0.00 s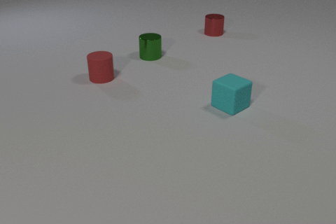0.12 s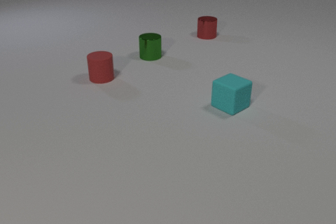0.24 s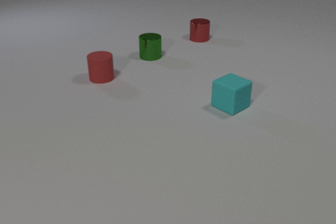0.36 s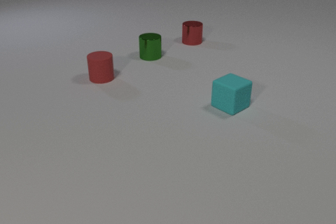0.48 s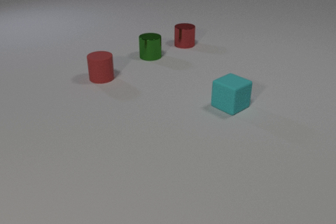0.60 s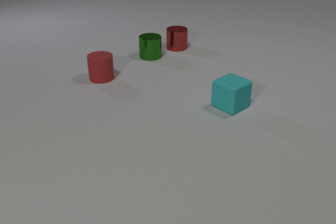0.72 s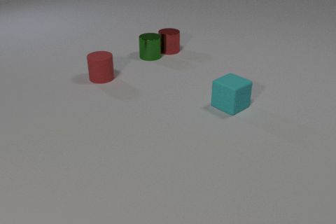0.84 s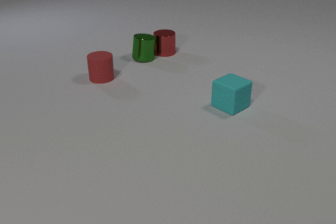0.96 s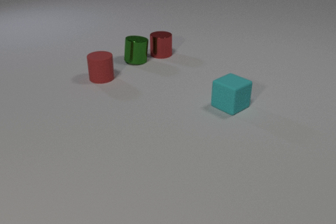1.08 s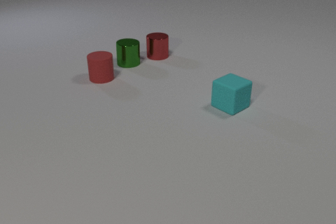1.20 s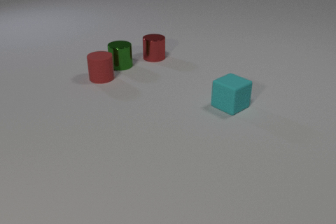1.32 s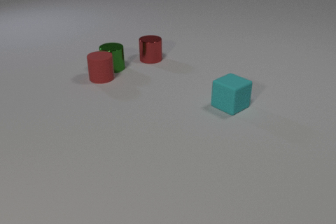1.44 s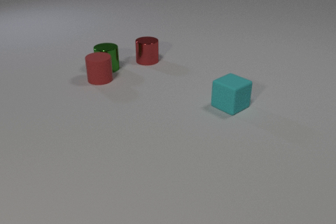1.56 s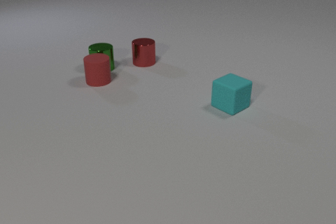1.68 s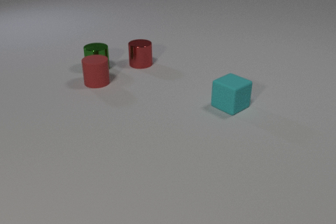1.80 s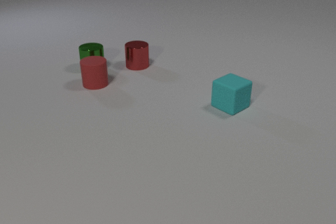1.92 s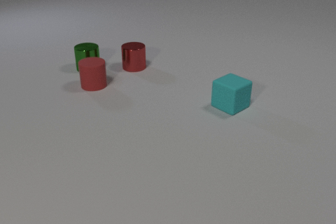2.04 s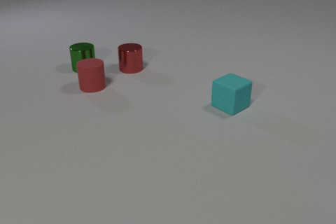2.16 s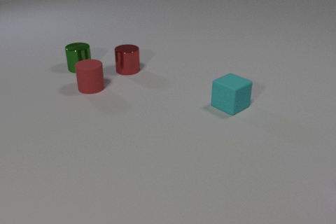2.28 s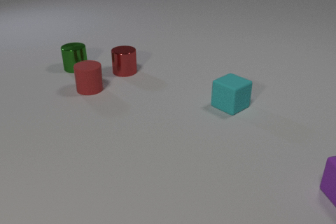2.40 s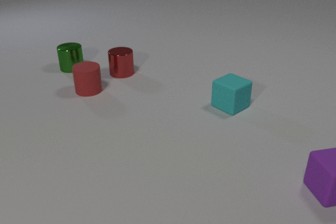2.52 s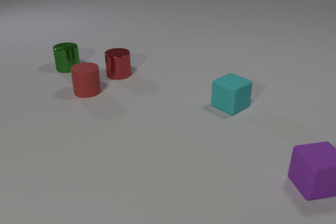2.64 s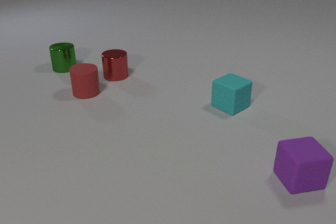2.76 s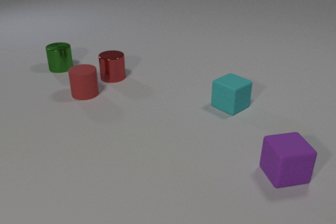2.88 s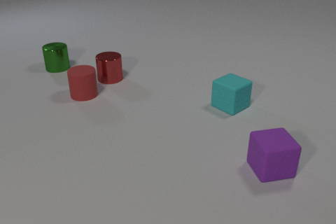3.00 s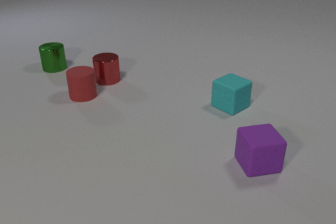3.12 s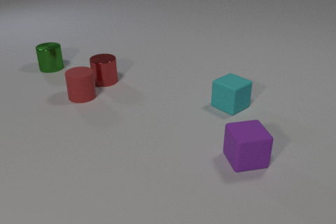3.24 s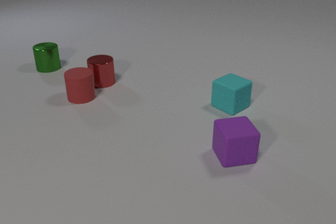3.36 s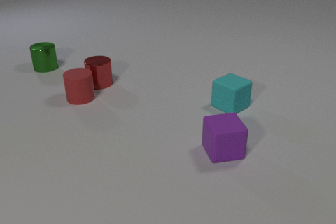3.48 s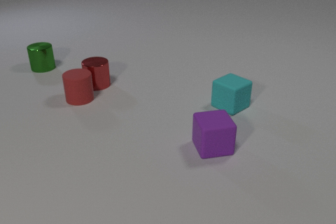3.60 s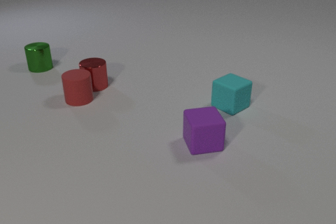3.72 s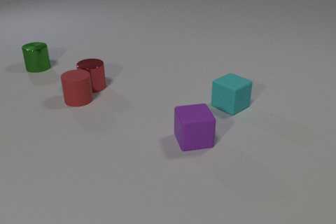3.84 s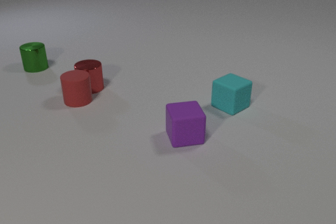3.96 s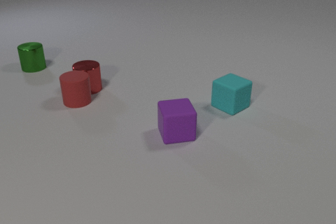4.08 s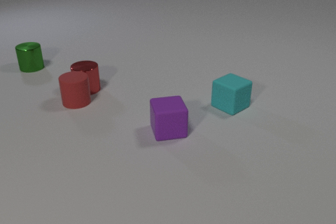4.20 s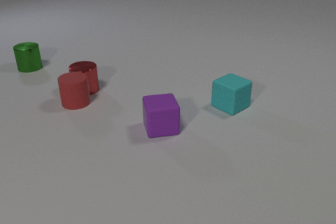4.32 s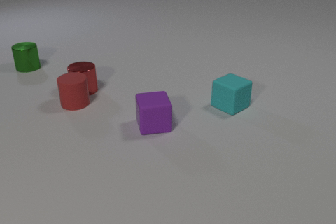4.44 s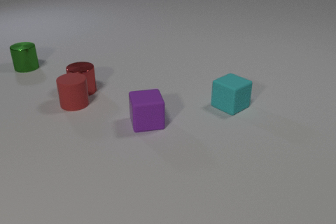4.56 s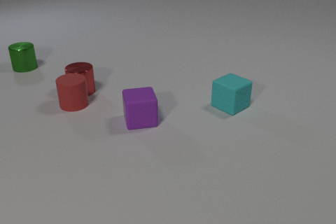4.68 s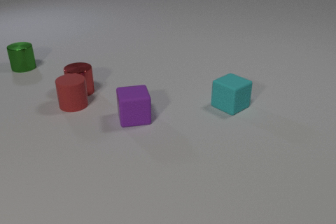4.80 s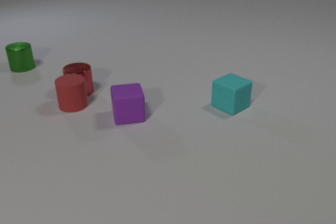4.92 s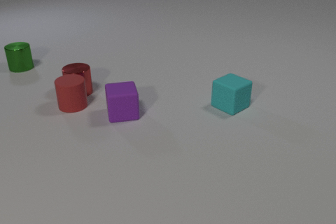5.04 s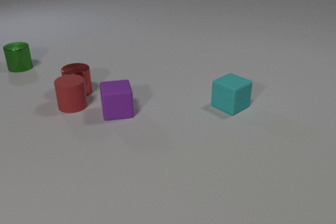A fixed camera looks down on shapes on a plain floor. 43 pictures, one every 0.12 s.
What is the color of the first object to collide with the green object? red.
What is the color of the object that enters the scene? purple.
How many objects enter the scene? 1.
0.00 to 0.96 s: The red metal cylinder slides toward the camera and to the left. The green metal cylinder slides to the left and toward the camera. The red metal cylinder and the green metal cylinder collide.
0.96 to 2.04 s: The red metal cylinder slides toward the camera and to the left. The green metal cylinder slides to the left. The red rubber cylinder slides toward the camera and to the left. The green metal cylinder and the red rubber cylinder collide.
2.04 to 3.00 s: The red metal cylinder slides toward the camera and to the left. The green metal cylinder slides to the left. The red rubber cylinder slides toward the camera and to the left. The purple rubber cube comes in at the right edge, slides to the left.
3.00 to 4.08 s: The red metal cylinder slides to the left and toward the camera. The green metal cylinder slides to the left. The red rubber cylinder slides toward the camera and to the left. The purple rubber cube slides to the left and away from the camera. The red metal cylinder and the red rubber cylinder collide.
4.08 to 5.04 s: The red metal cylinder slides to the left. The green metal cylinder slides to the left. The red rubber cylinder slides toward the camera. The purple rubber cube slides to the left and away from the camera.
